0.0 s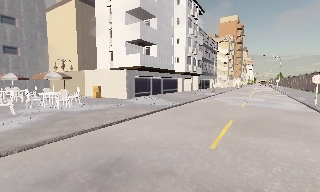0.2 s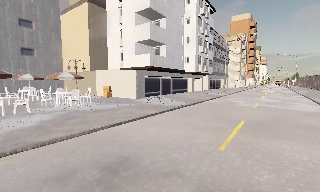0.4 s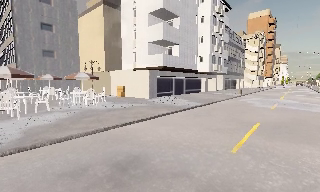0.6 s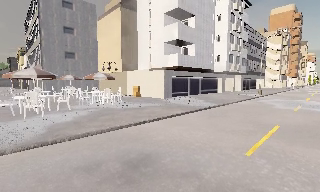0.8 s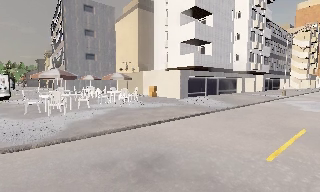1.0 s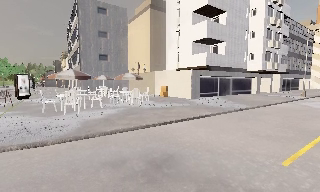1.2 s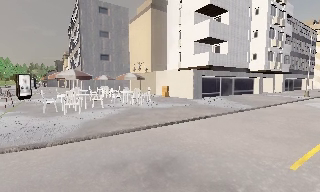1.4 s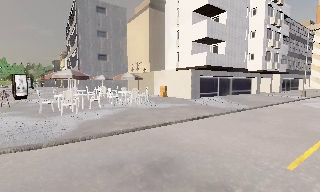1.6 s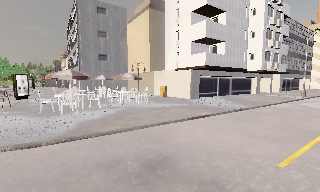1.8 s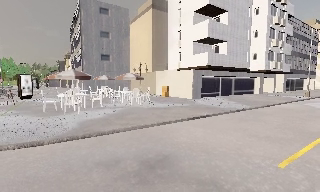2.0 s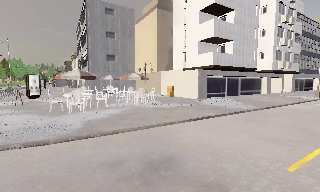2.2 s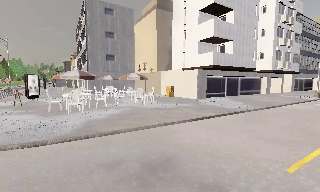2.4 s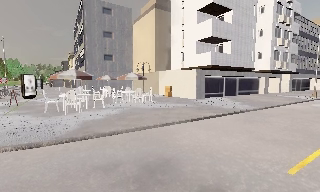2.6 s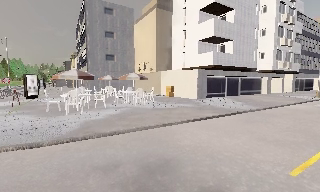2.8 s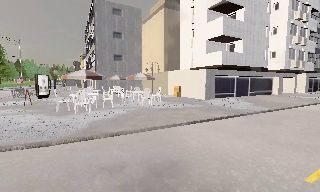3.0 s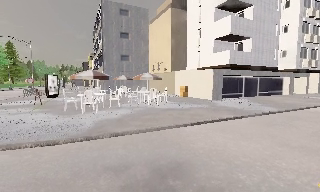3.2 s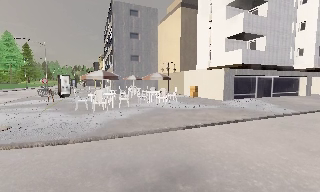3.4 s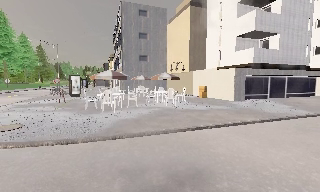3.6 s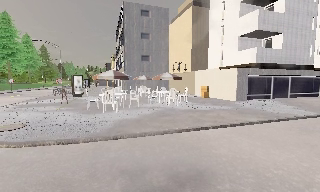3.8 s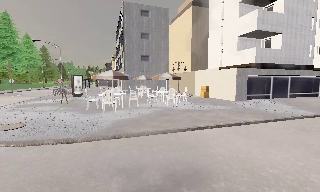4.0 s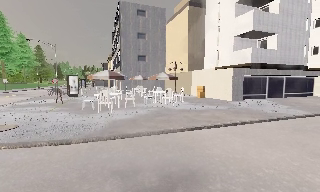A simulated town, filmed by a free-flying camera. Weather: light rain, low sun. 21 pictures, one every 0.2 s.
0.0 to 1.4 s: The camera swings to its left by about 25 degrees, and the scene slides to the right.
1.4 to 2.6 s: The camera shifts only a little, or ends up much as it began.
2.6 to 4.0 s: The camera pans to its left, which is counterclockwise from overhead, by about 10 degrees.
The film runs forward here.
